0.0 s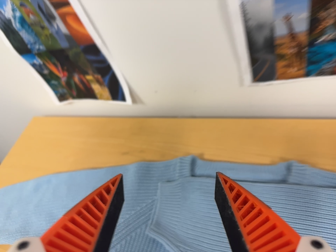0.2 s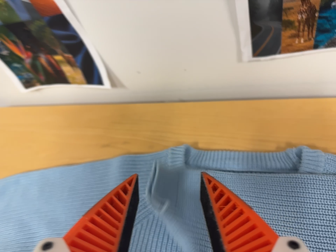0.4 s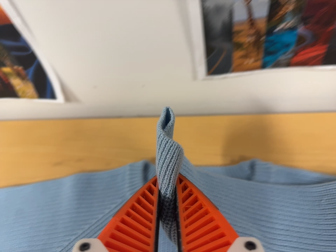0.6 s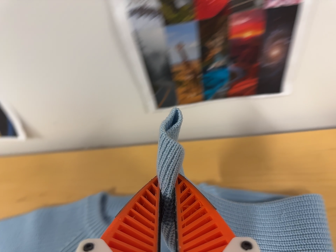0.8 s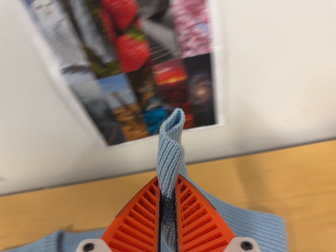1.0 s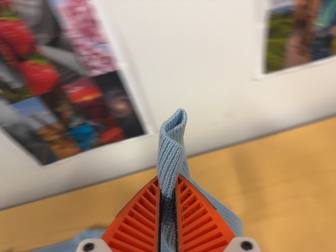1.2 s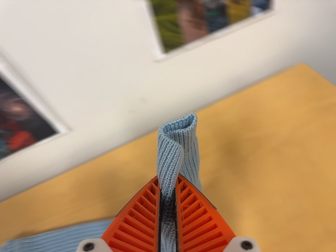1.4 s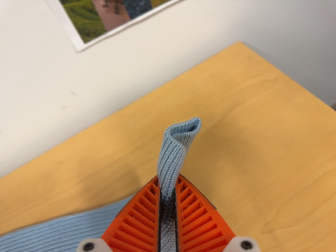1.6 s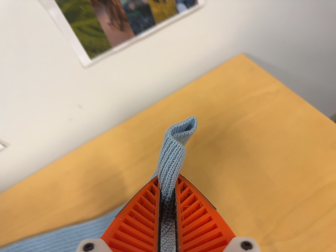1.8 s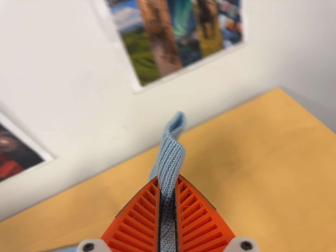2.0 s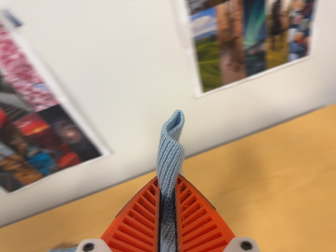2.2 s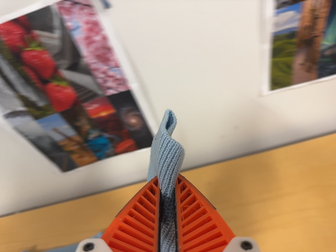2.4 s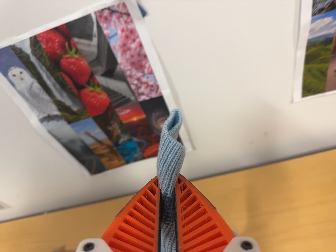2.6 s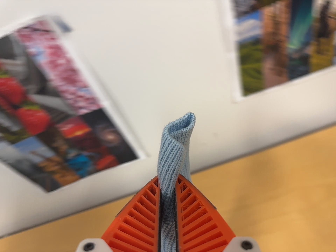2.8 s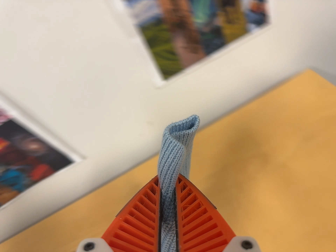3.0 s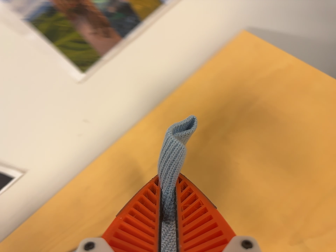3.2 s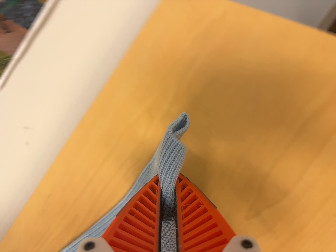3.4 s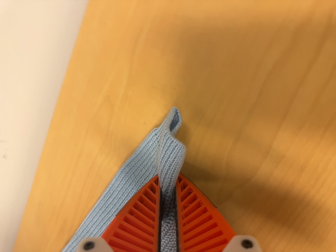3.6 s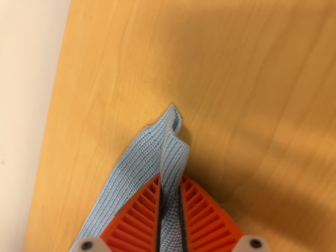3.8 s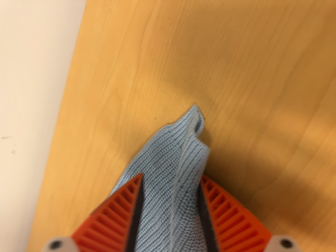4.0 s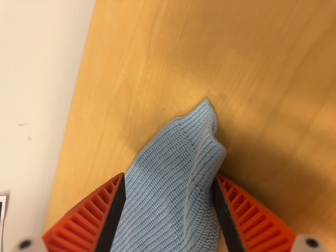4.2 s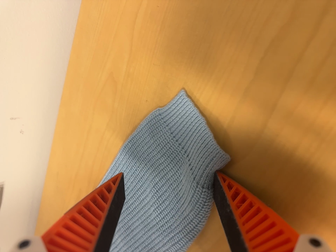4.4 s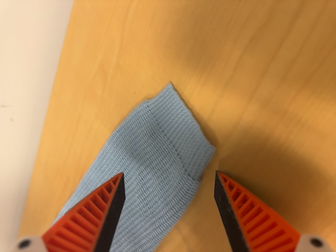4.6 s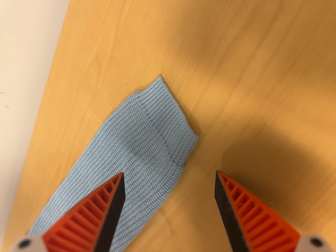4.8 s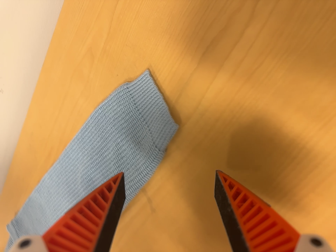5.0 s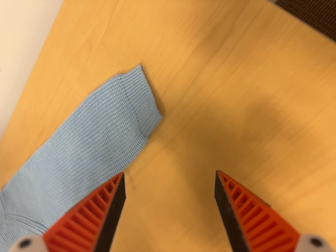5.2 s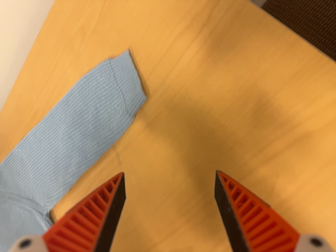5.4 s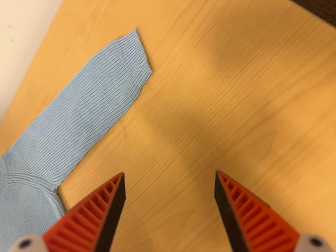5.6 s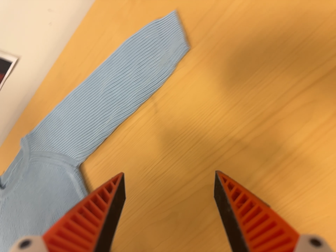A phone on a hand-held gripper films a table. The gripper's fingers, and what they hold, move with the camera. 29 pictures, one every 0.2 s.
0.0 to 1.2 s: The scene slides to the left, as the camera pans about 30 degrees to its right. It travels to its right, about 30 cm, so close, fixed things drift to the left. It rolls about its line of sight by about 25 degrees, and the scene rotates counterclockwise.
1.2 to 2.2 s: The camera travels to its left, about 9 cm, so close, fixed things drift to the right. It rolls about its line of sight by about 10 degrees, and the scene rotates clockwise.
2.2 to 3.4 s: The camera travels to its right, about 38 cm, so close, fixed things drift to the left. Its aim tips toward the bottom of its view by about 20 degrees, and the scene shifts upward. It rolls about its line of sight by about 50 degrees, and the scene rotates counterclockwise.
3.4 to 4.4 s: The camera's aim tips toward the bottom of its view by about 10 degrees, and the scene shifts upward.
4.4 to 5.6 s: The camera travels toward the bottom of its view and backward, about 20 cm, so close, fixed things drift upward. It rolls about its line of sight by about 15 degrees, and the scene rotates clockwise.
The film runs backward here.
